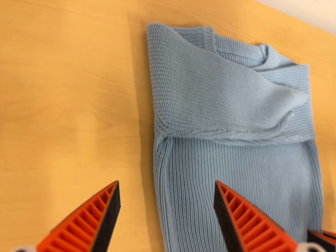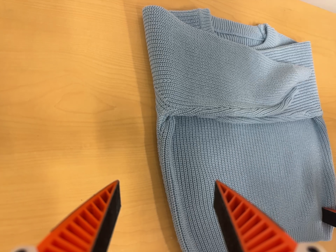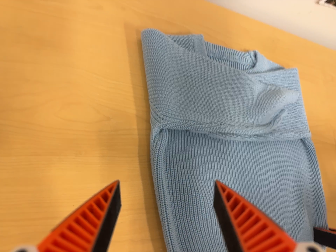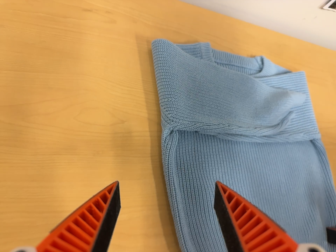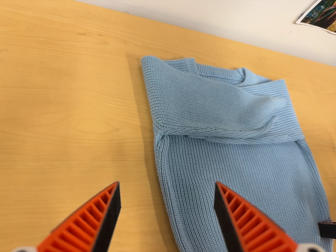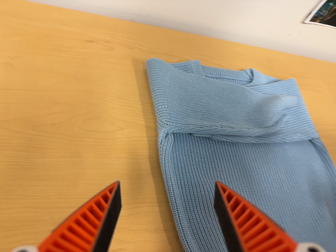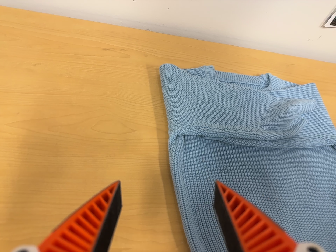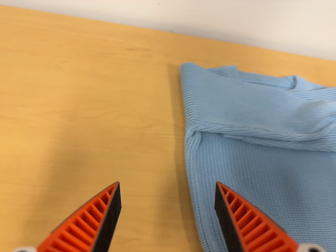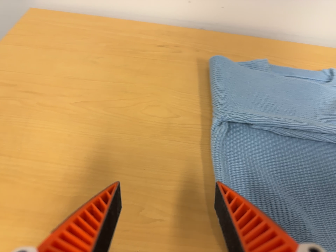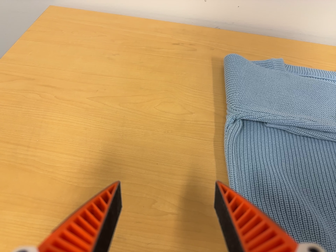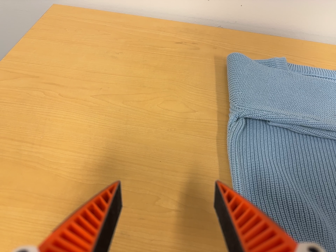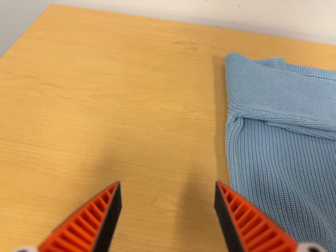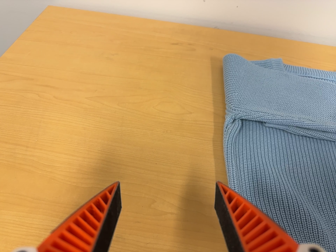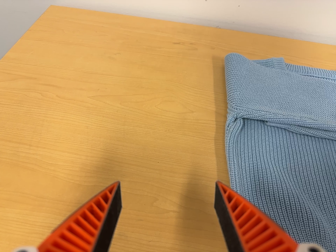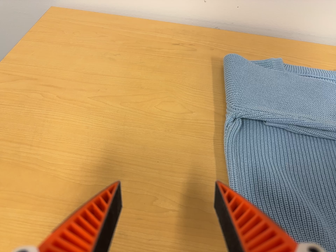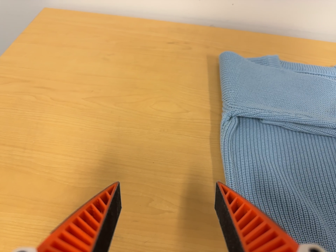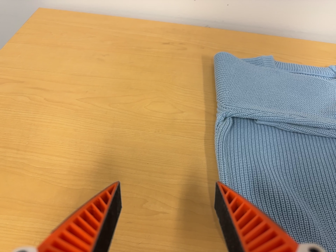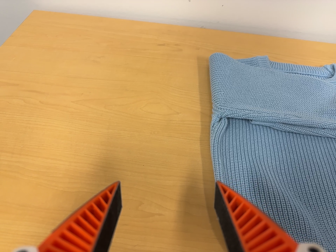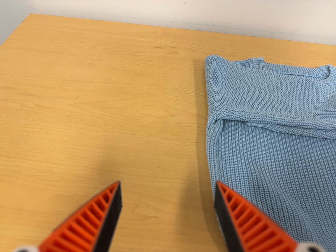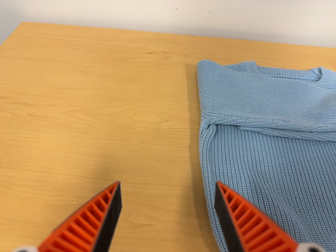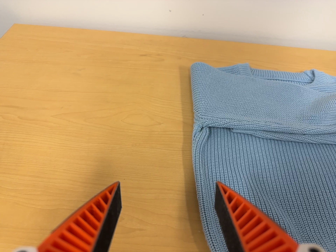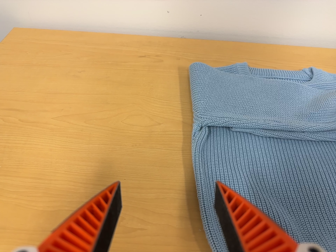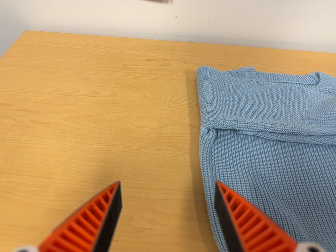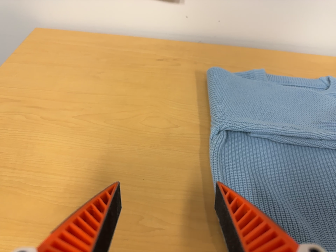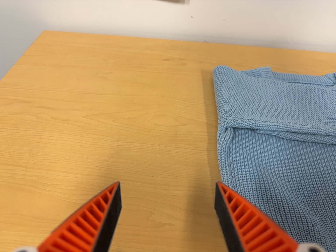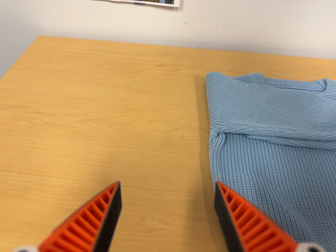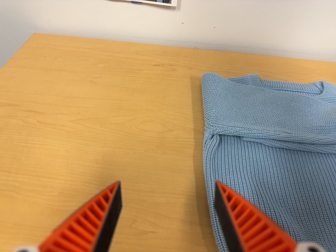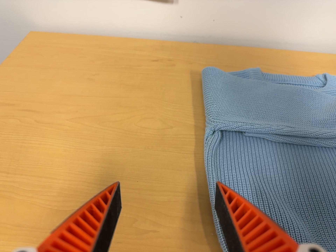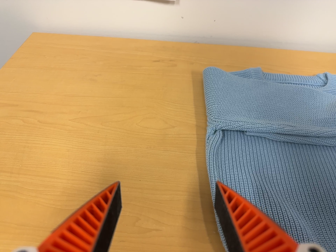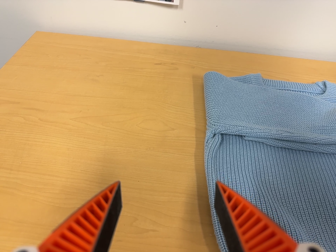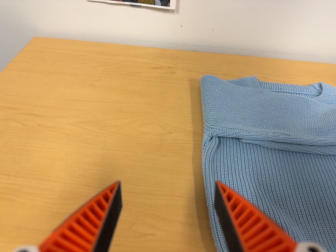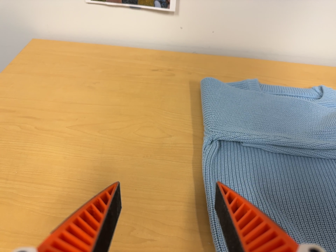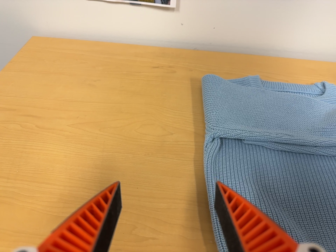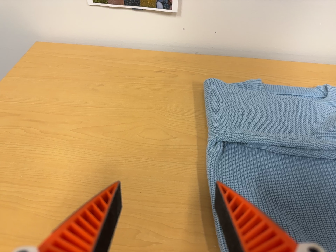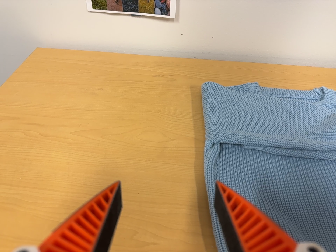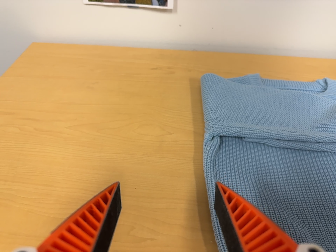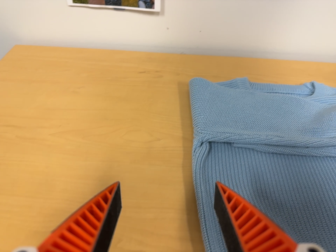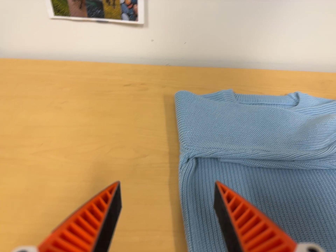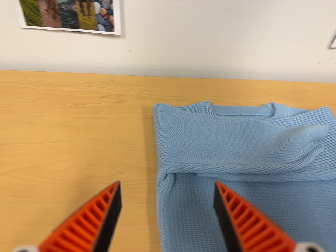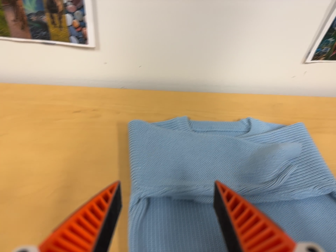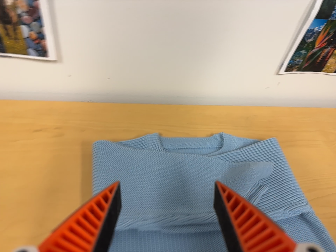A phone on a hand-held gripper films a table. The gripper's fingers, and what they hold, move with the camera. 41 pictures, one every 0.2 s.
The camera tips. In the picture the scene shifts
downward.
0.0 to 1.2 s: The camera pans to its left by about 15 degrees. It travels toward the bottom of its view, to its right and backward, about 18 cm. Its aim tips toward the top of its view by about 20 degrees. It rolls about its line of sight by about 10 degrees, and the scene rotates counterclockwise.
1.2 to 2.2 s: The camera pans to its left by about 15 degrees. It travels toward the bottom of its view, about 7 cm.
2.2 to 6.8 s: The camera shifts only a little, or ends up much as it began.
6.8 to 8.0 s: The camera pans to its right by about 15 degrees. It travels toward the top of its view, to its right and forward, about 16 cm, so close, fixed things drift downward.
The film runs backward here.
